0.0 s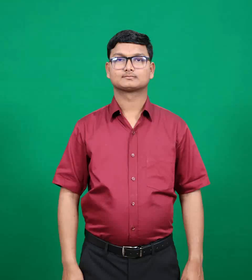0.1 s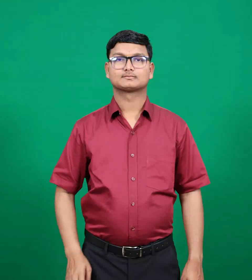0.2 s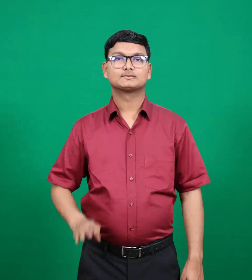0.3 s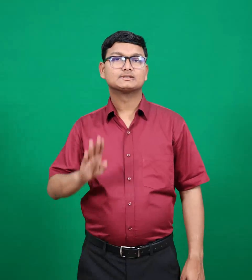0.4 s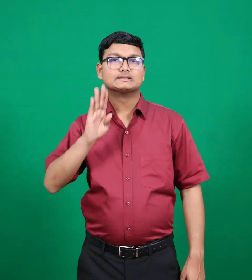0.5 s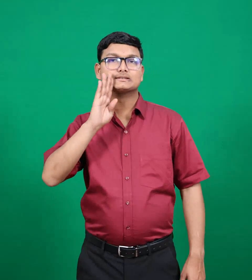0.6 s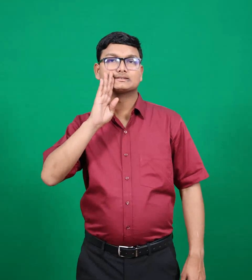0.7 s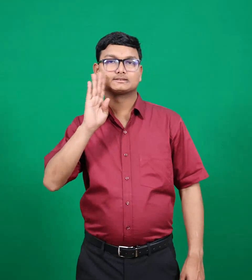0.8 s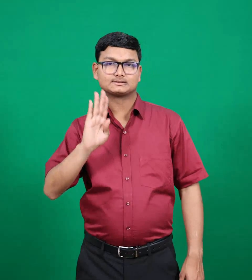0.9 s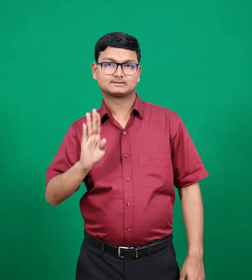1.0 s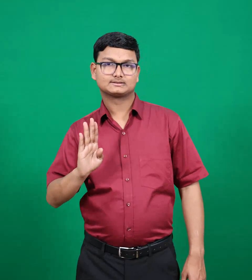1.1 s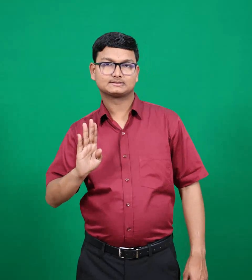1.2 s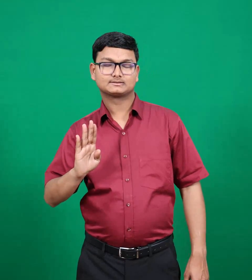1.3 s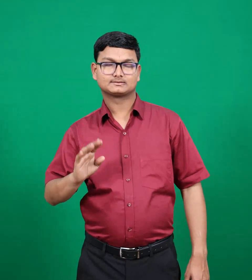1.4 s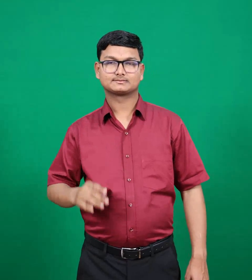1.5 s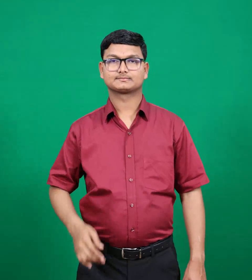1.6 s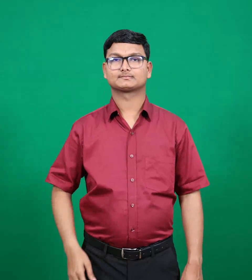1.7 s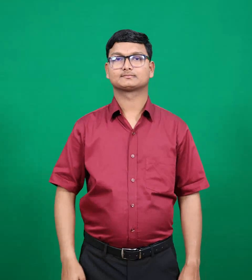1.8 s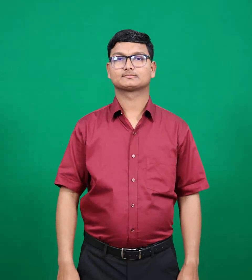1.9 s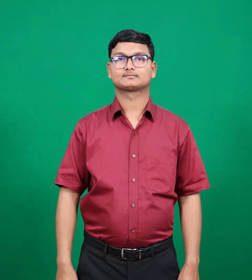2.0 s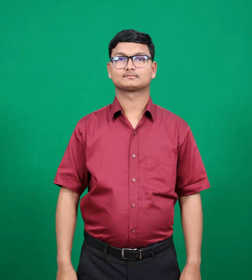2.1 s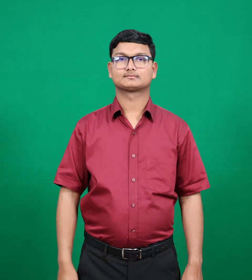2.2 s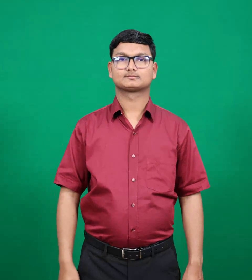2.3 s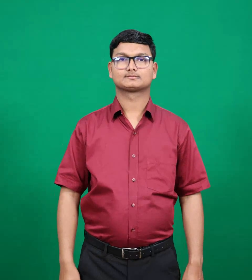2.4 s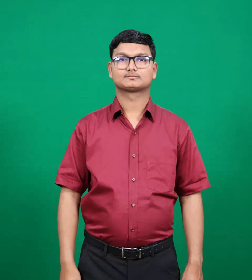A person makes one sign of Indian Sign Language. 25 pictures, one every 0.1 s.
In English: aramaic (bethzatha)
